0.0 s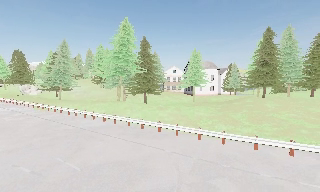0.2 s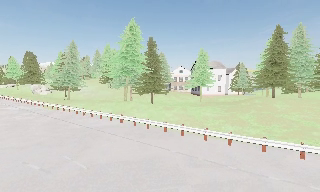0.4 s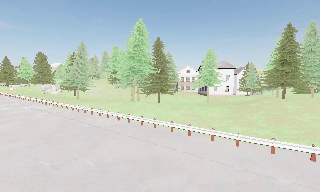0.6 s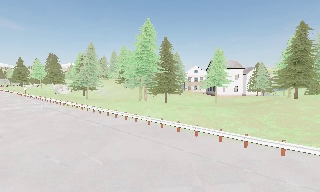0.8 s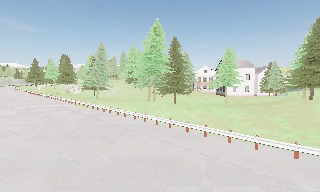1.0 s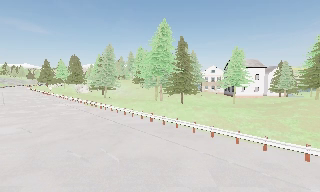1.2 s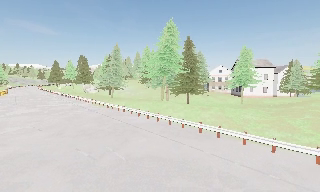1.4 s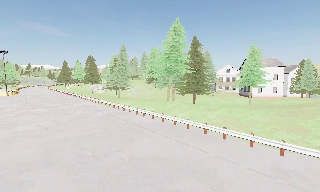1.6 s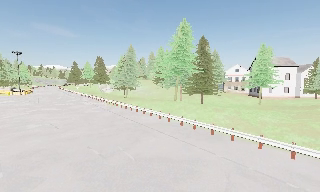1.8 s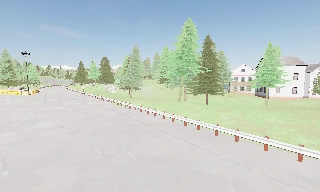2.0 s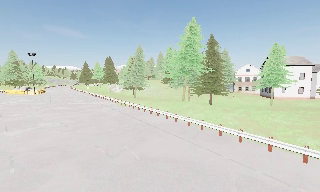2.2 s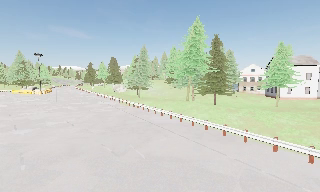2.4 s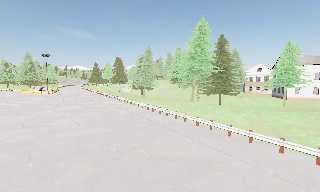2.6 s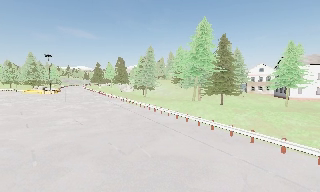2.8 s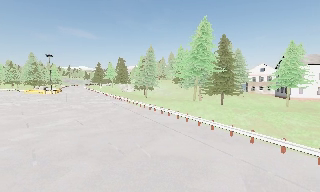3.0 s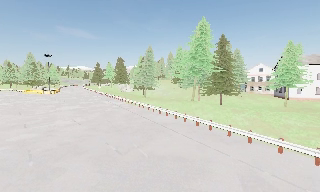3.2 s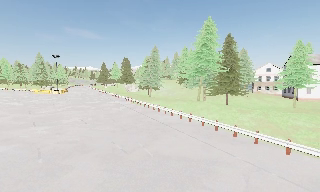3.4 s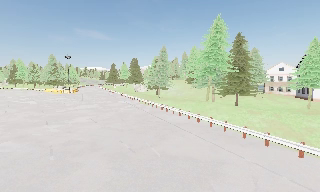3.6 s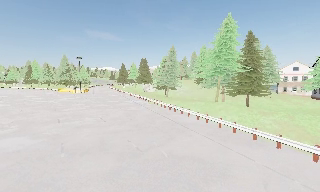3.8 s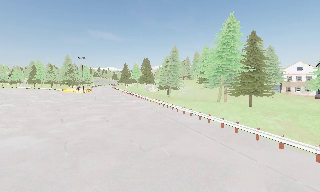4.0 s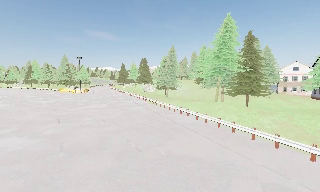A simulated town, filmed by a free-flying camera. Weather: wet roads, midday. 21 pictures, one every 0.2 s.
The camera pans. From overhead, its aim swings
counterclockwise.
The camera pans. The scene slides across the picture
to the right.
0.0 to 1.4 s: The camera swings to its left by about 20 degrees, and the scene slides to the right.
1.4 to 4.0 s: The scene slides to the right, as the camera pans about 20 degrees to its left. It travels to its right, about 0.5 m.
The film runs backward here.
